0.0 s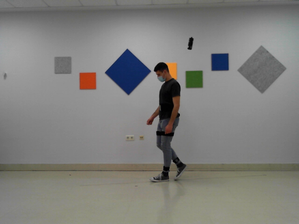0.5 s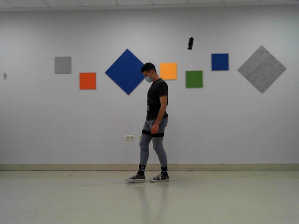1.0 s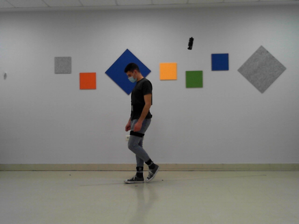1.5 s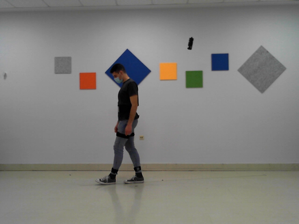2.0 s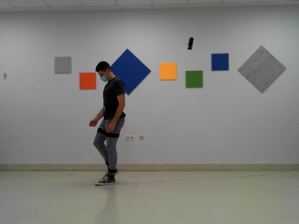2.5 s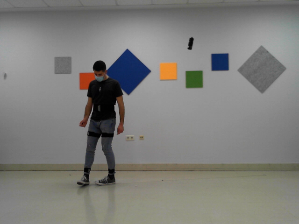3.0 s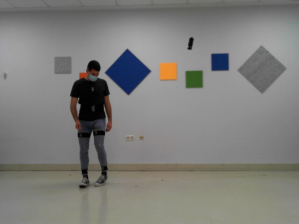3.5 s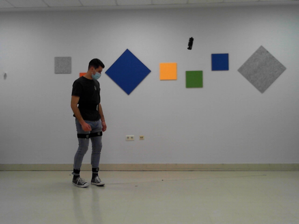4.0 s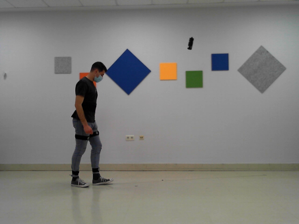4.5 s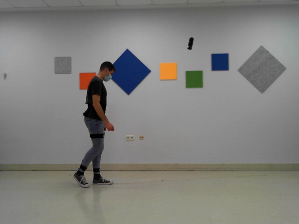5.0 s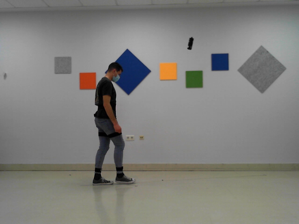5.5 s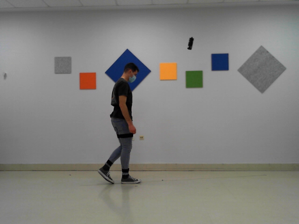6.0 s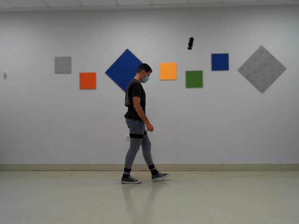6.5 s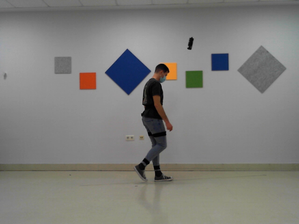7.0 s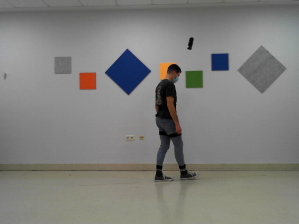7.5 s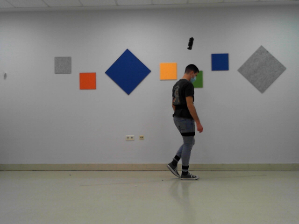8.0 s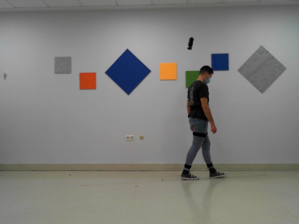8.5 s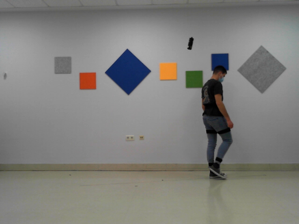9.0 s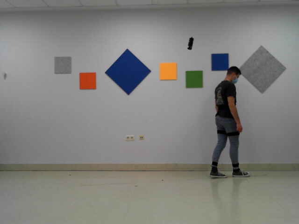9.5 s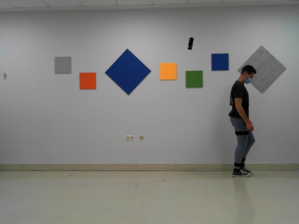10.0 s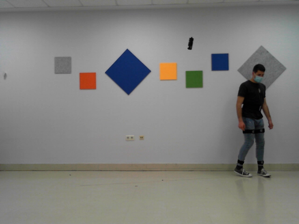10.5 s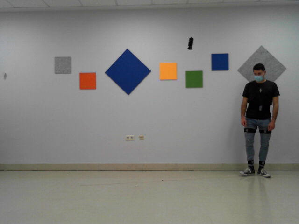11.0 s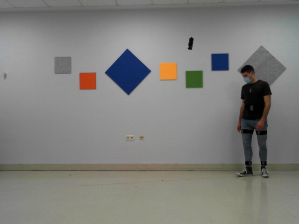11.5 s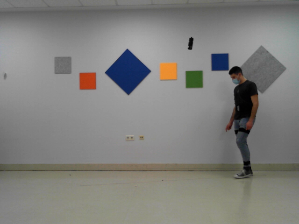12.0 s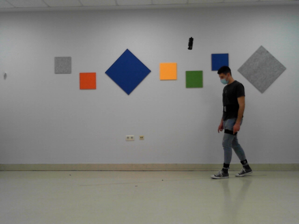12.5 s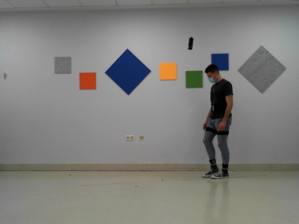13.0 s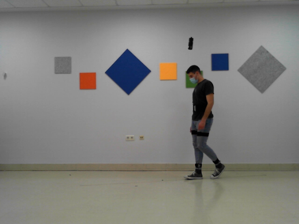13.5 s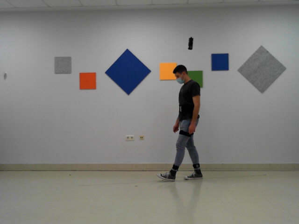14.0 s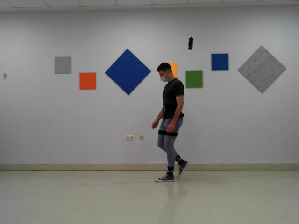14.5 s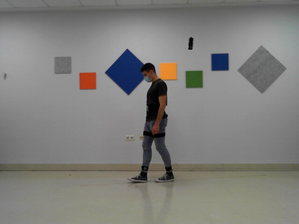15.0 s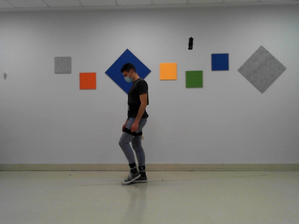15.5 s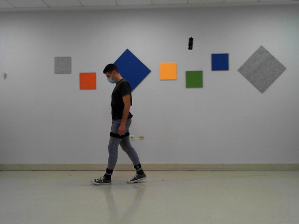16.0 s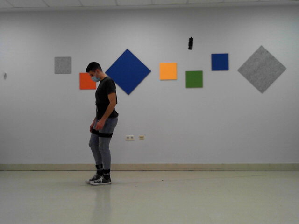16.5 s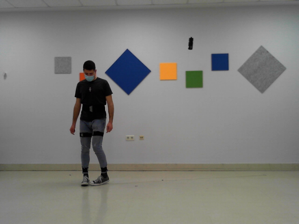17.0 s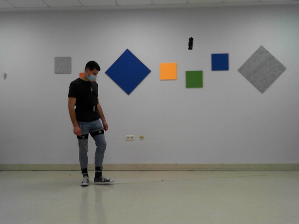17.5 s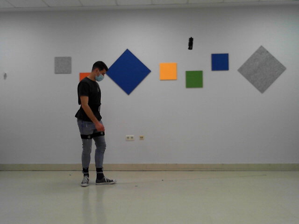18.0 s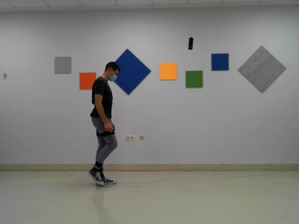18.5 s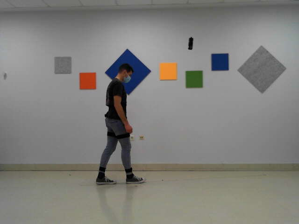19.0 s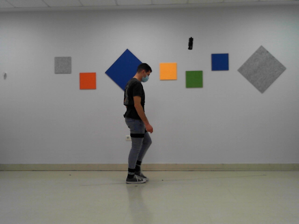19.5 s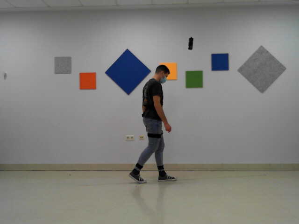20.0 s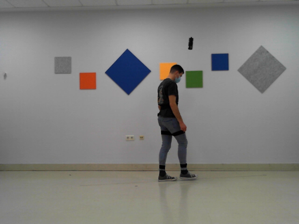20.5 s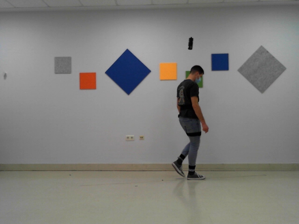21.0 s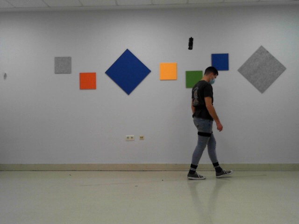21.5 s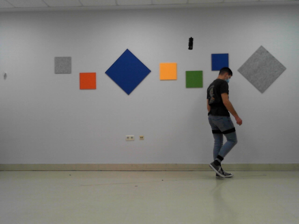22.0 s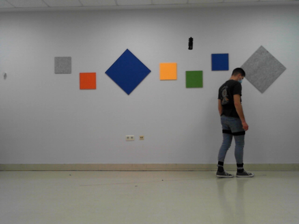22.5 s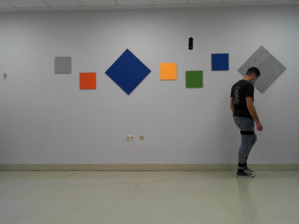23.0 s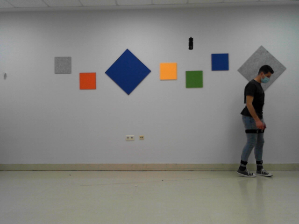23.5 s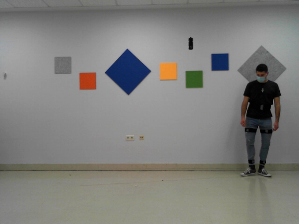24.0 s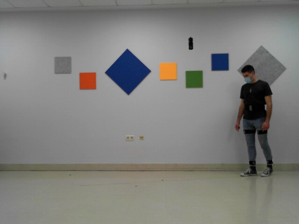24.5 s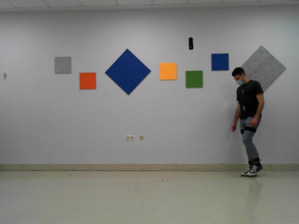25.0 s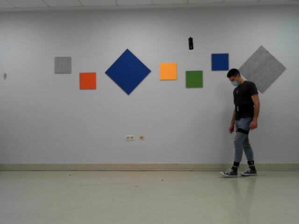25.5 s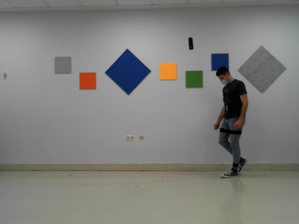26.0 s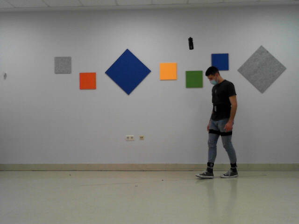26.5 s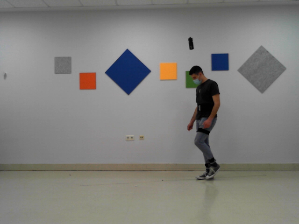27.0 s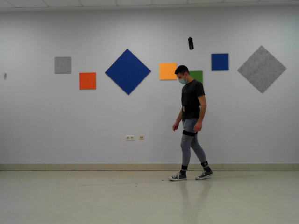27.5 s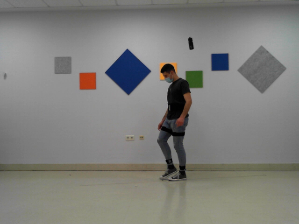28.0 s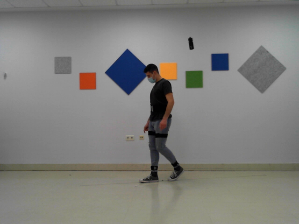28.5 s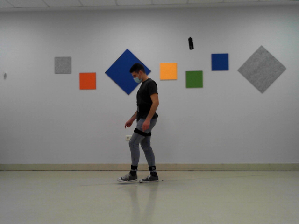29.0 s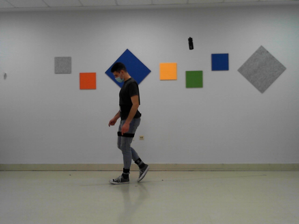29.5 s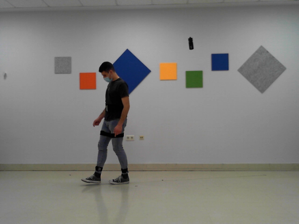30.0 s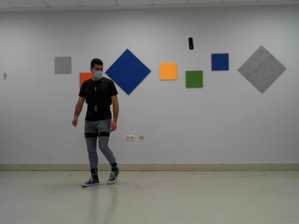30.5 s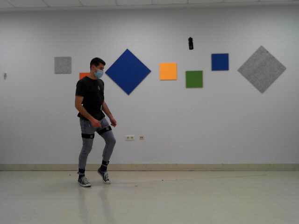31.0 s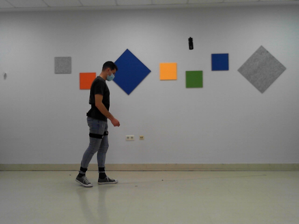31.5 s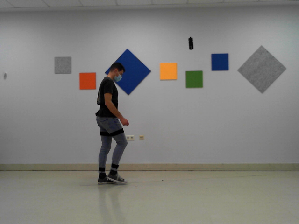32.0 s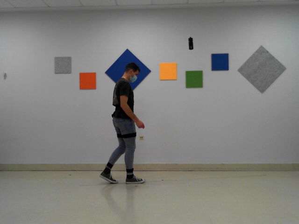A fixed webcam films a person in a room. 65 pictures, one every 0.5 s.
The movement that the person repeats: Walk along a line.
